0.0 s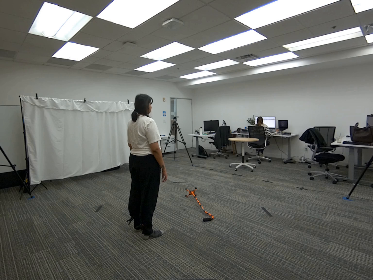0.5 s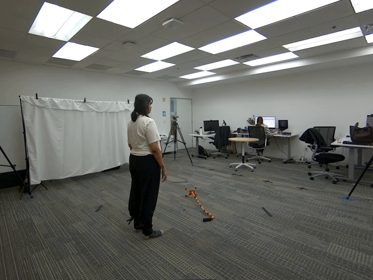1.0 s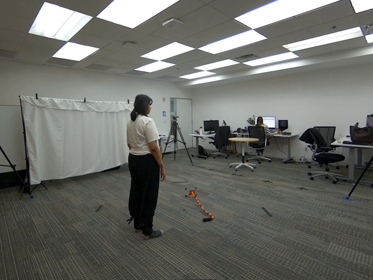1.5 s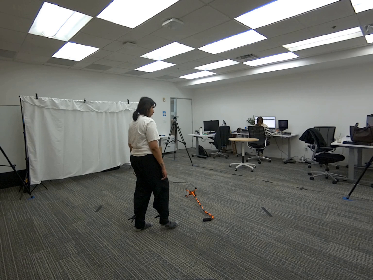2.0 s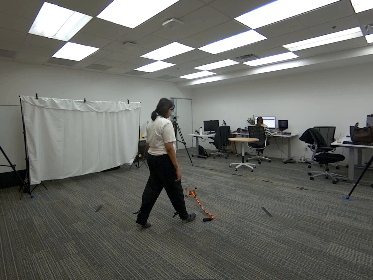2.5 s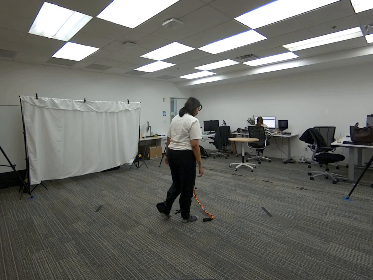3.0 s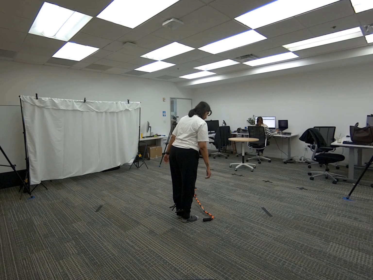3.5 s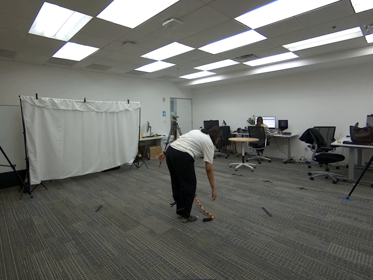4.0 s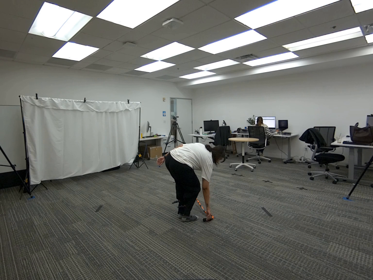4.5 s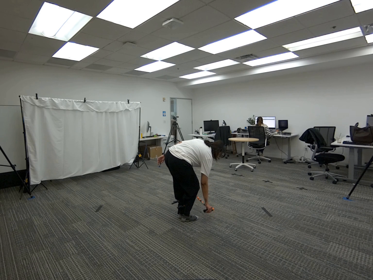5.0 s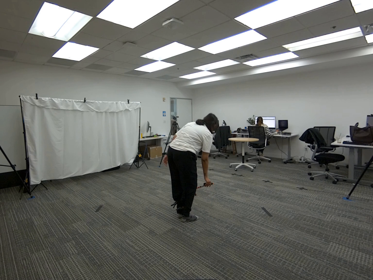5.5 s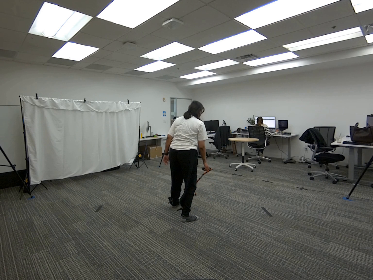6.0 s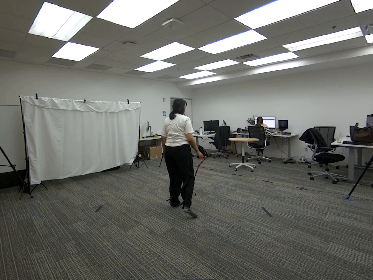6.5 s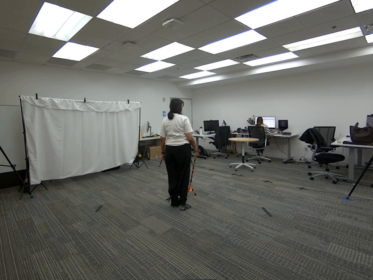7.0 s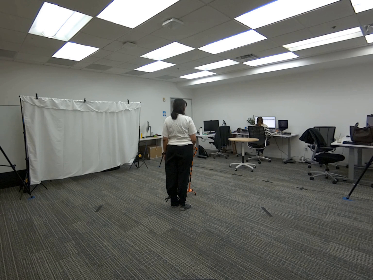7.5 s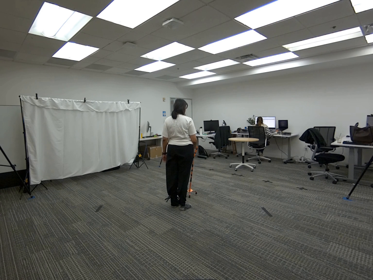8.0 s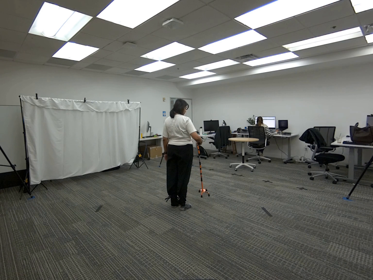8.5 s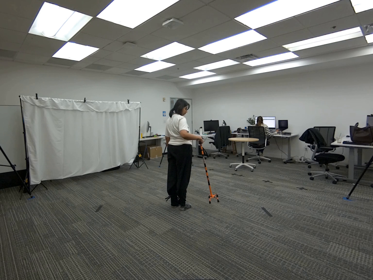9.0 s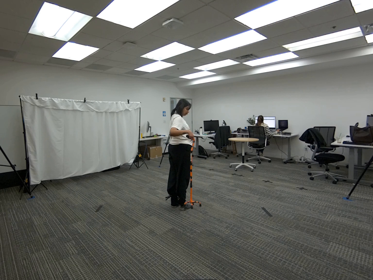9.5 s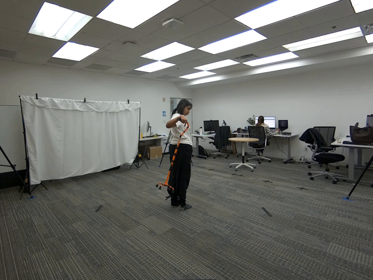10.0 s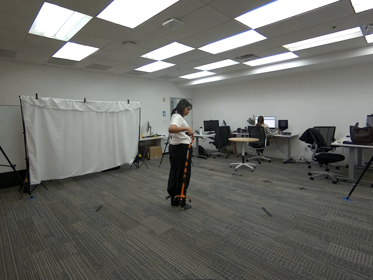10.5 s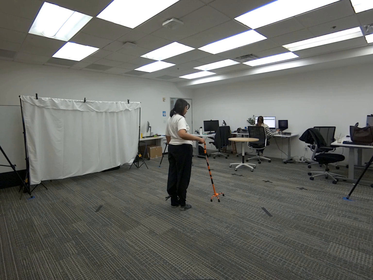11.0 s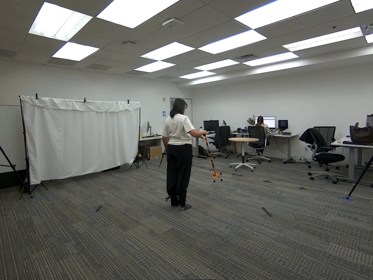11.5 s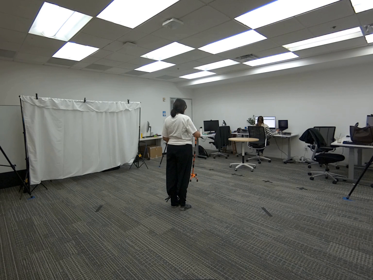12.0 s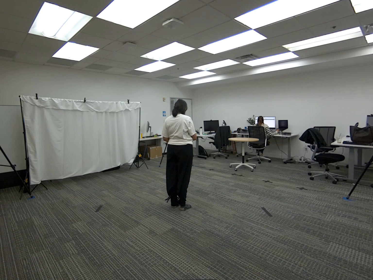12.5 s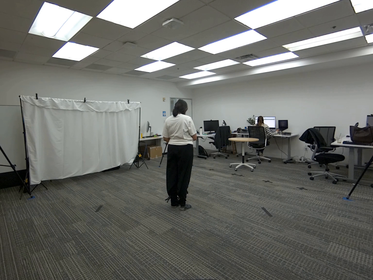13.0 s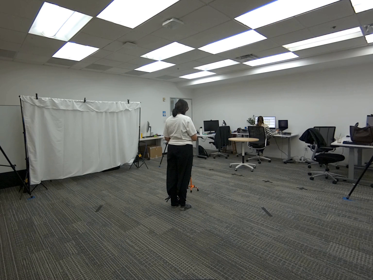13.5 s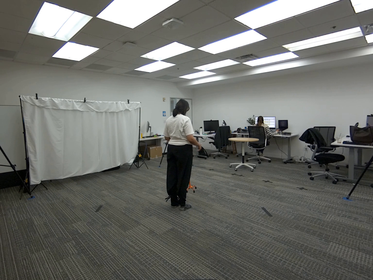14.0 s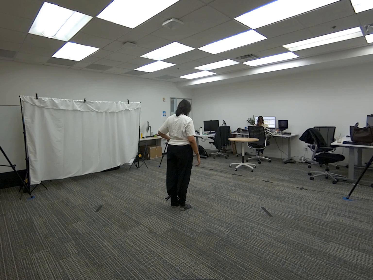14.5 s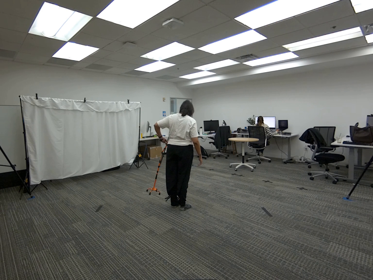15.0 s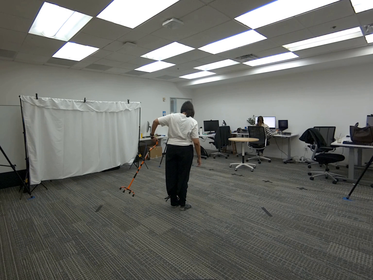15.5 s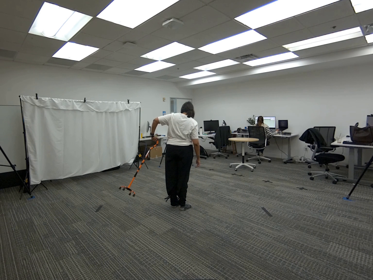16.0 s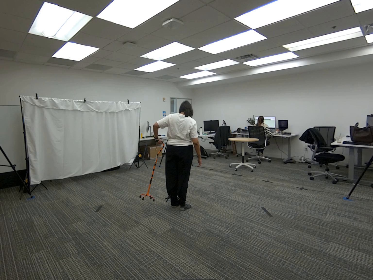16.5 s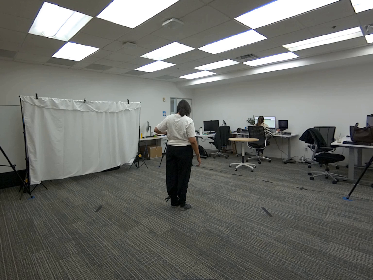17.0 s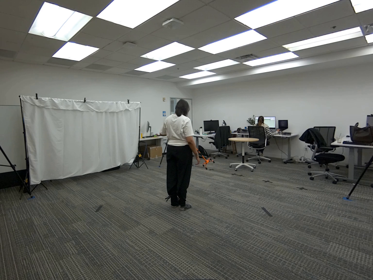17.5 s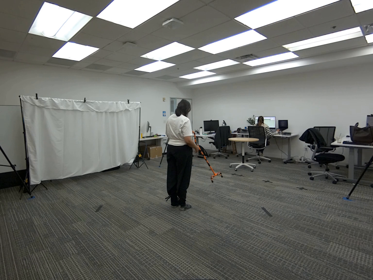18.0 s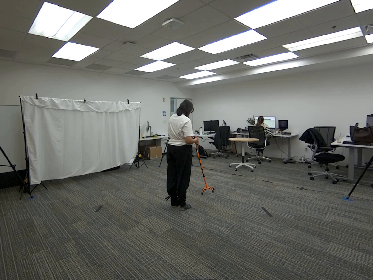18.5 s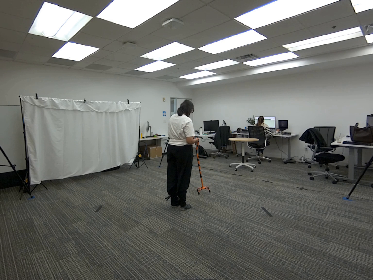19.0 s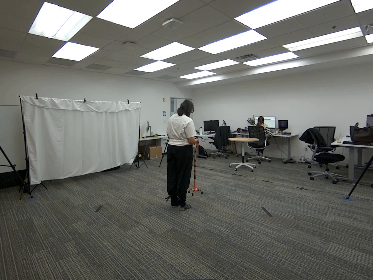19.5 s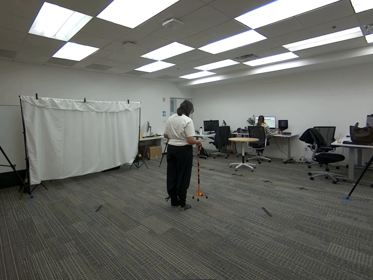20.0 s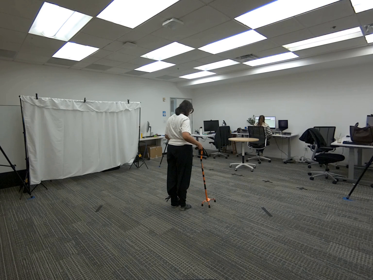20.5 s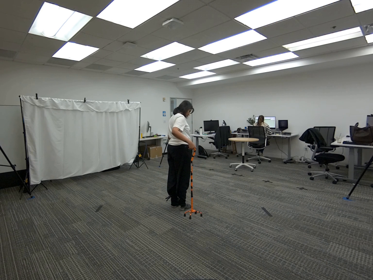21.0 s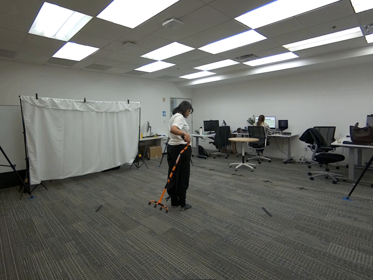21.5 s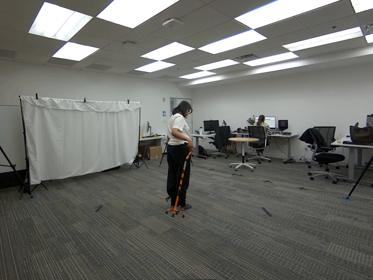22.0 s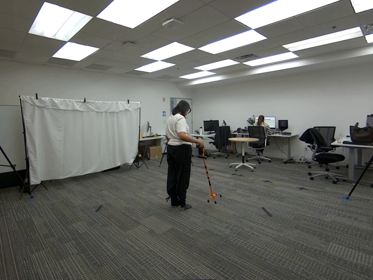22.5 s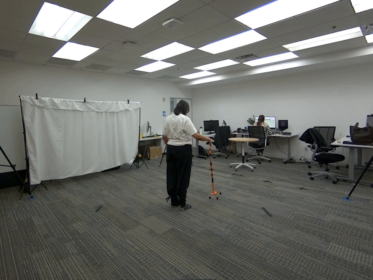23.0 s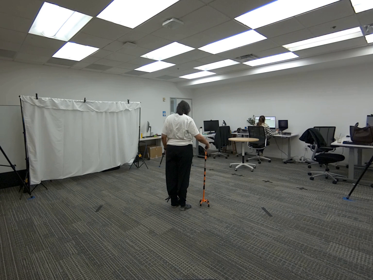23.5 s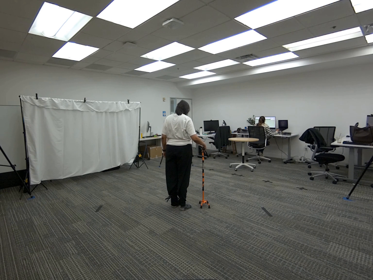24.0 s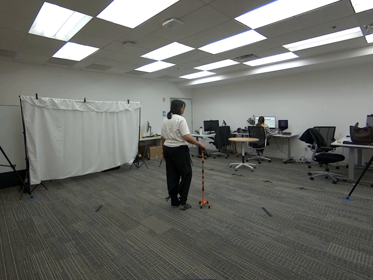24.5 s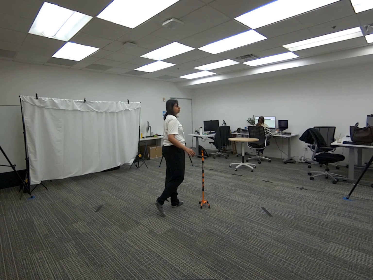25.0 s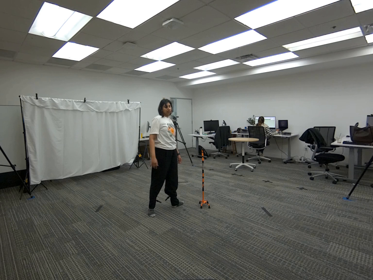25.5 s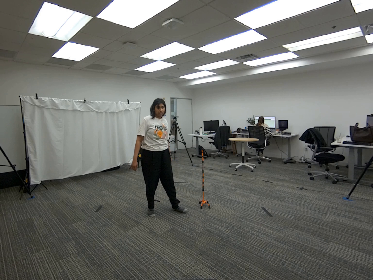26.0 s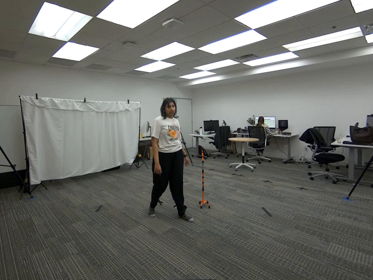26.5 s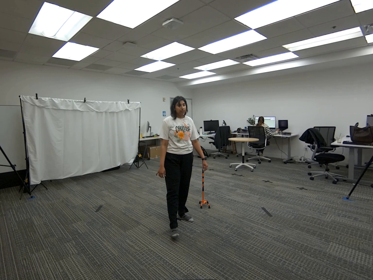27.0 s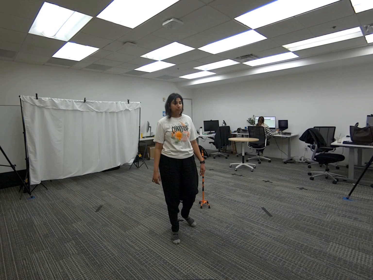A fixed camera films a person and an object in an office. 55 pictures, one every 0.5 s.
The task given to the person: Walk over to the cane on the ground and use your right hand to grasp the cane then swing the cane on your side and then proceed to handover the cane to your left hand and perform a swinging motion. Place on the ground when complete.
